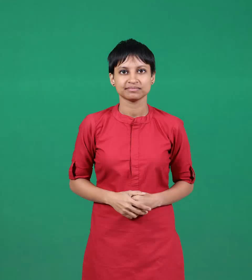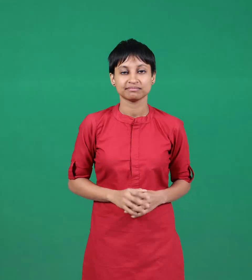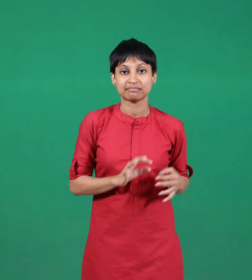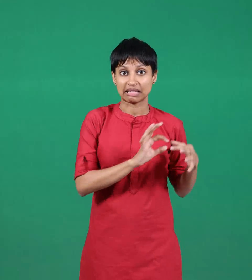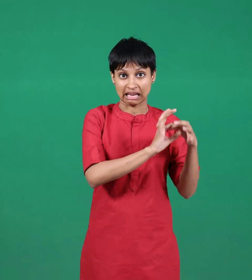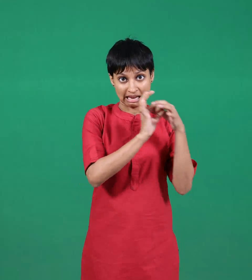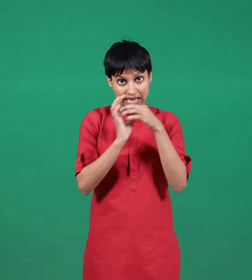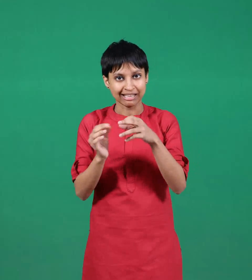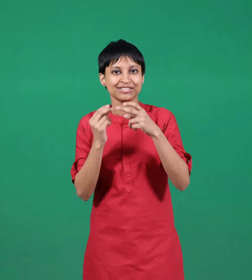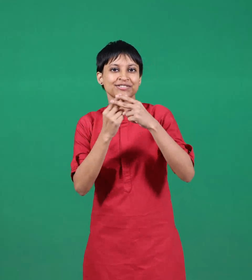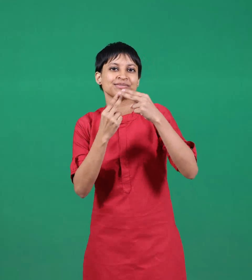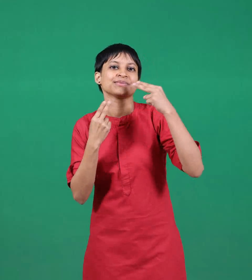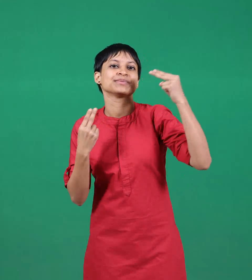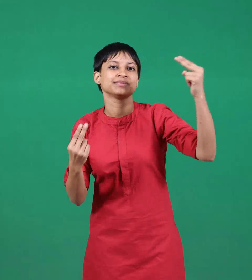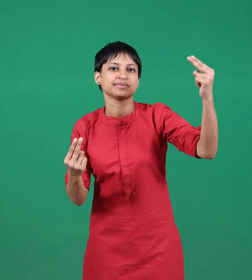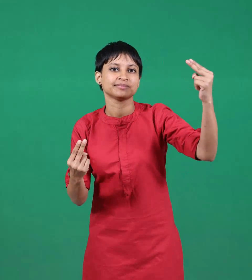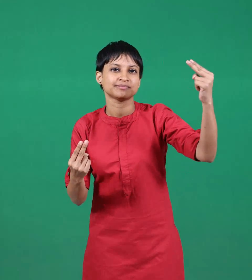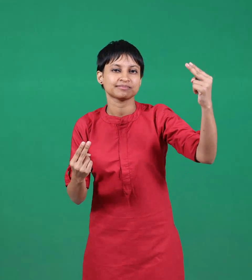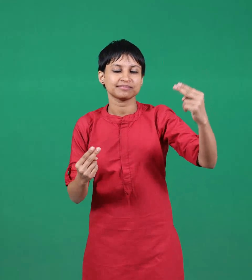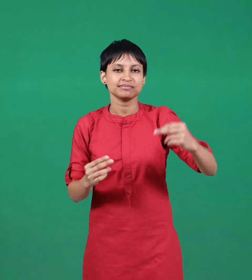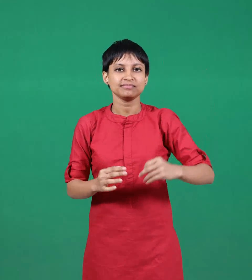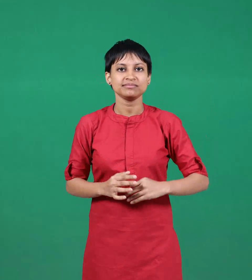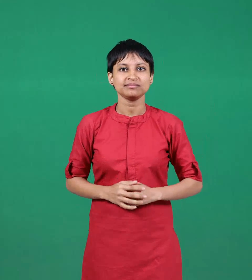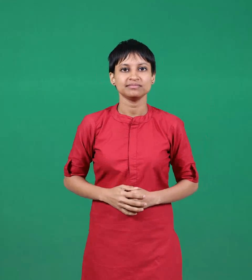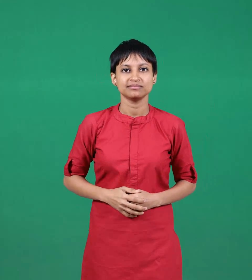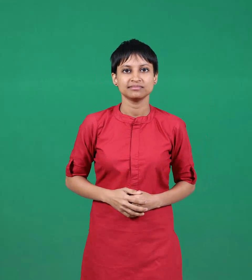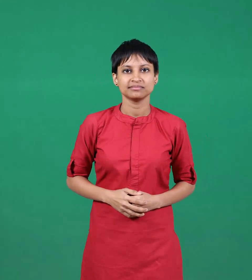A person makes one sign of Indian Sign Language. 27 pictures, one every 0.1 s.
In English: parable
